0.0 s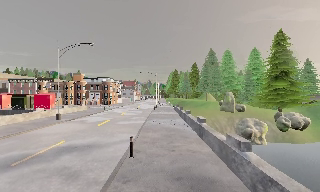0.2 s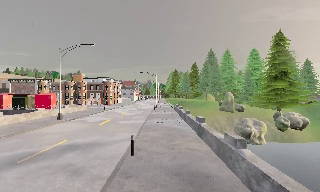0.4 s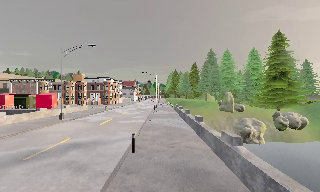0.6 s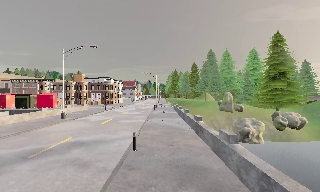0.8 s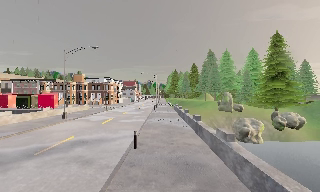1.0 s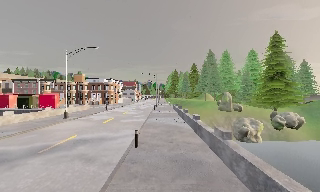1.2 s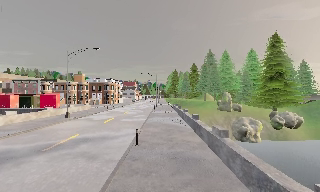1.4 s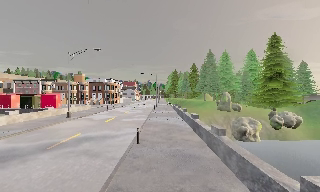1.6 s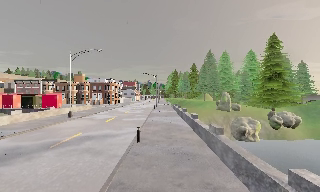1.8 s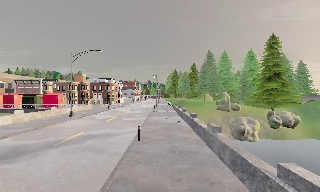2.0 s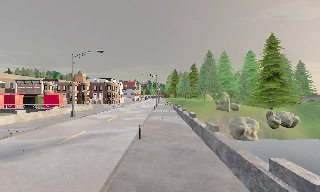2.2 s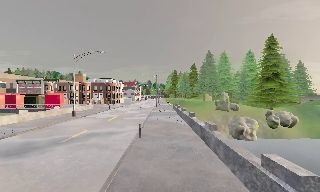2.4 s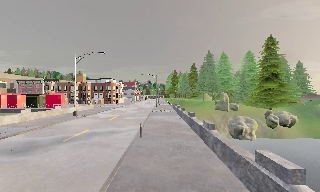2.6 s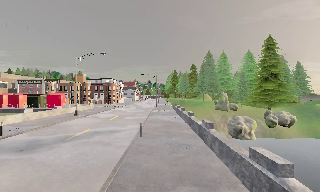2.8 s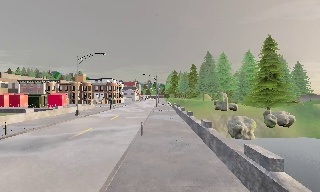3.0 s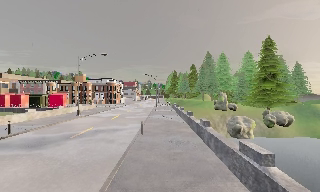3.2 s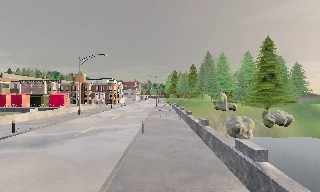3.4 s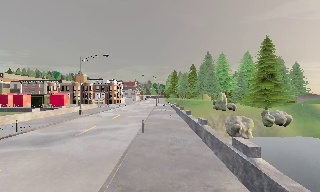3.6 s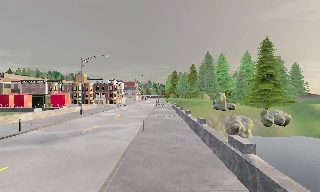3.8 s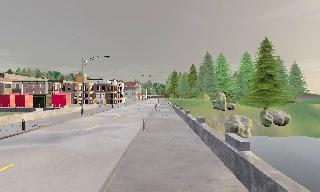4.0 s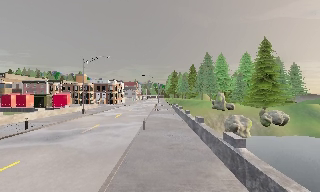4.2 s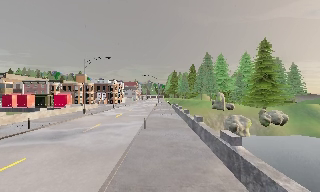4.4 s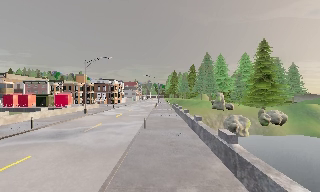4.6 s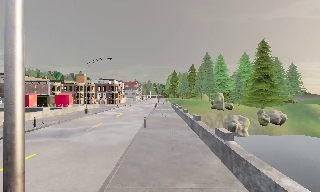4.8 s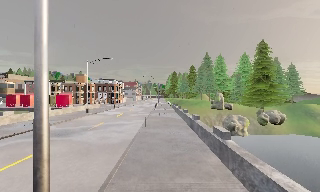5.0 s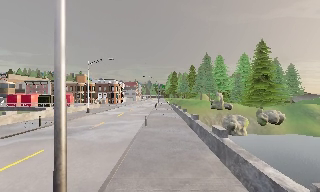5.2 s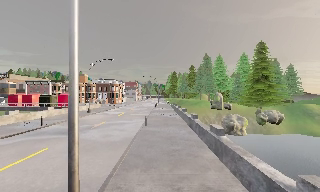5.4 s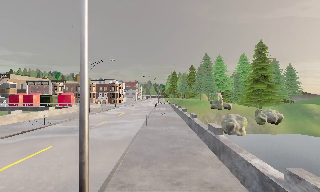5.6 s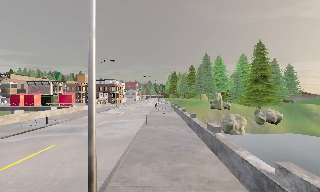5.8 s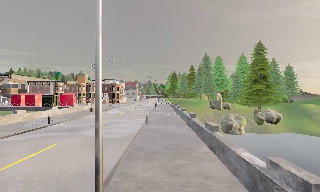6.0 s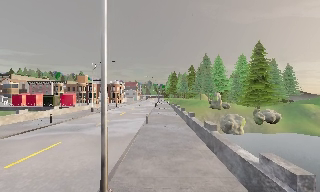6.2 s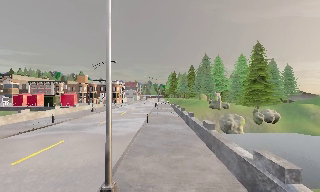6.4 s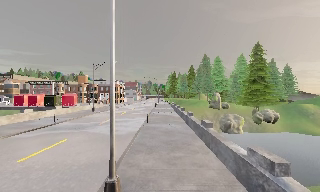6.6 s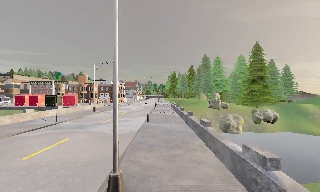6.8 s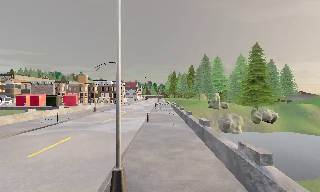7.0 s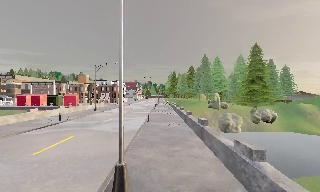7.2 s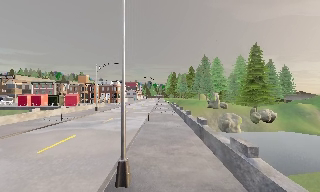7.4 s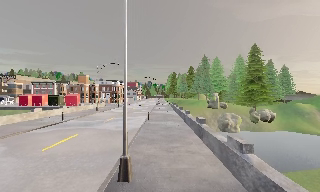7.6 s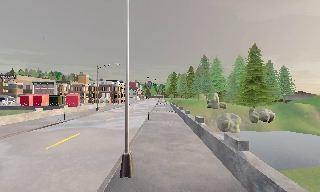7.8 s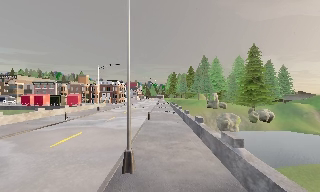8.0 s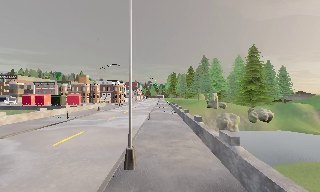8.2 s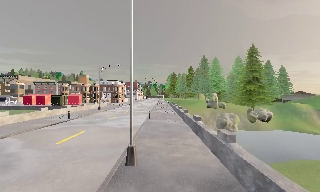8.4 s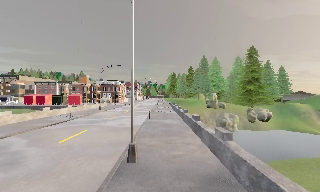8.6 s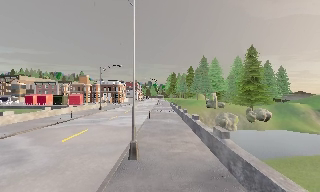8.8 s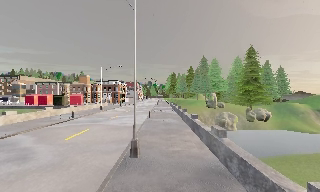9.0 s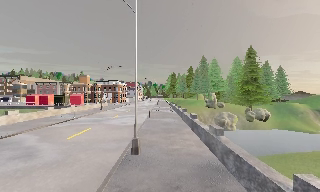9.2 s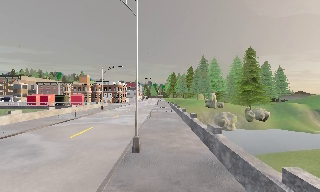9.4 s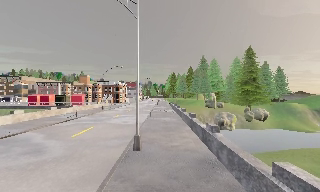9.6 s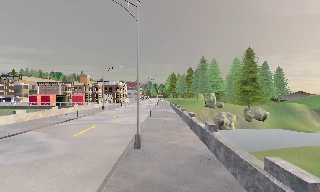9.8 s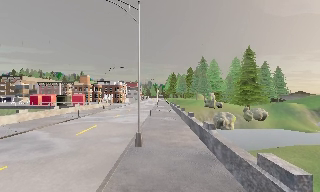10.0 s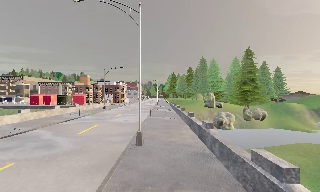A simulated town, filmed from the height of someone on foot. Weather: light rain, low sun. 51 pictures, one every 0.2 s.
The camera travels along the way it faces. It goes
backward.
0.0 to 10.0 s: The camera travels backward, about 13 m, so what stands in front gets smaller.
The film runs backward here.
